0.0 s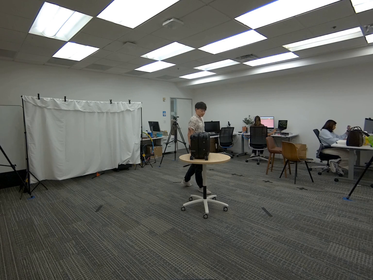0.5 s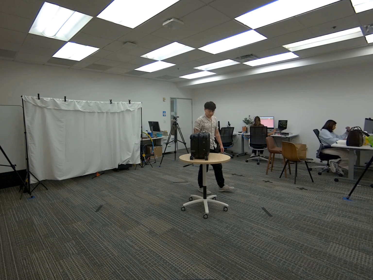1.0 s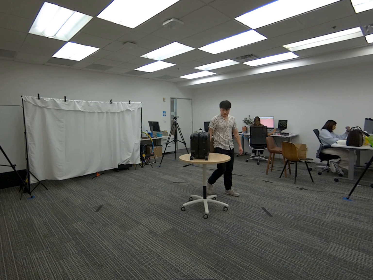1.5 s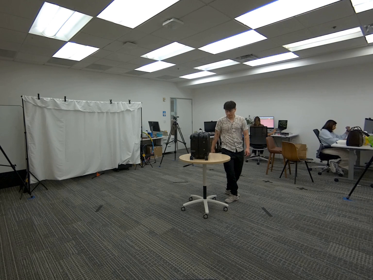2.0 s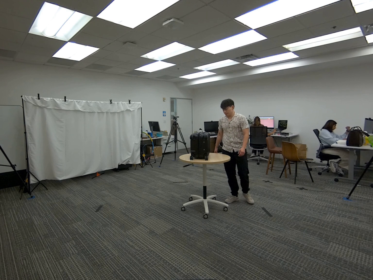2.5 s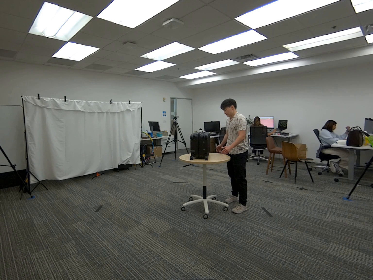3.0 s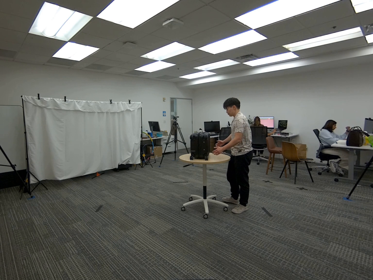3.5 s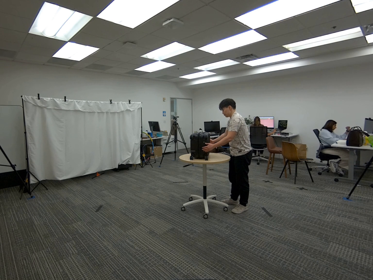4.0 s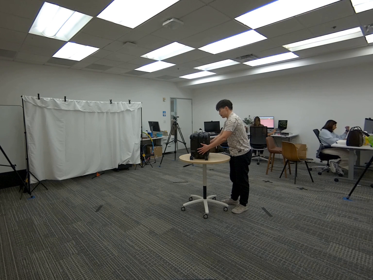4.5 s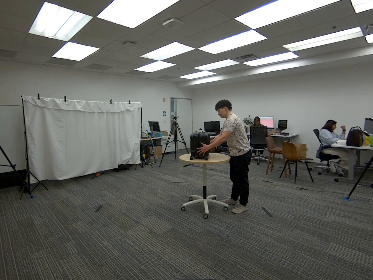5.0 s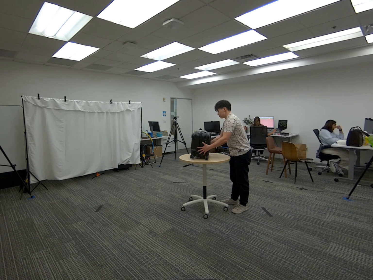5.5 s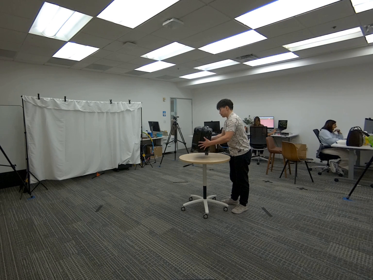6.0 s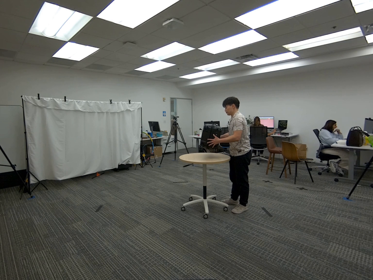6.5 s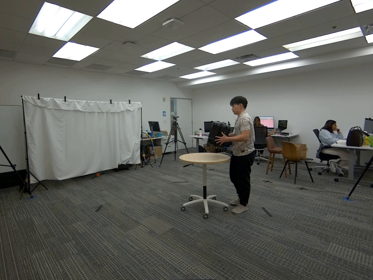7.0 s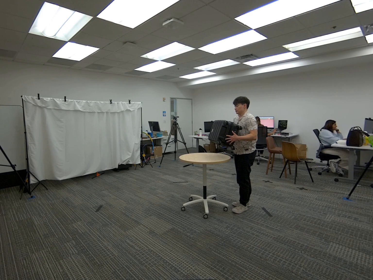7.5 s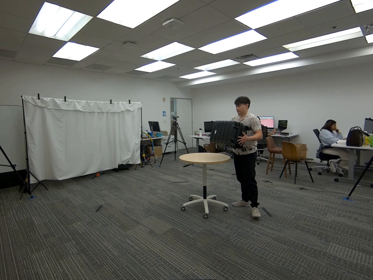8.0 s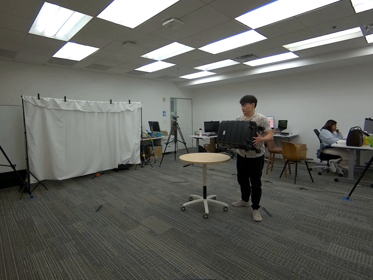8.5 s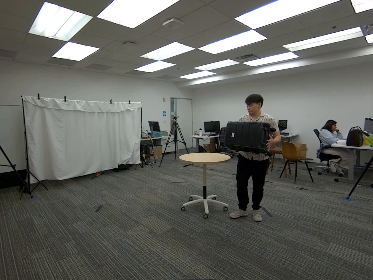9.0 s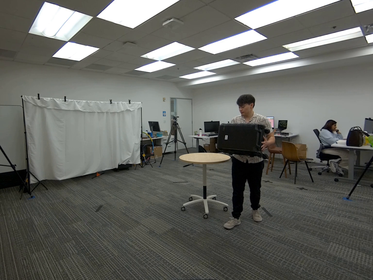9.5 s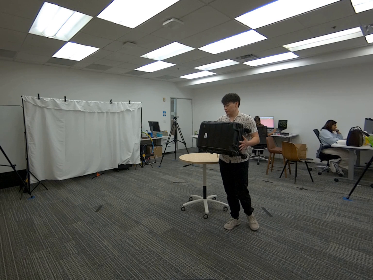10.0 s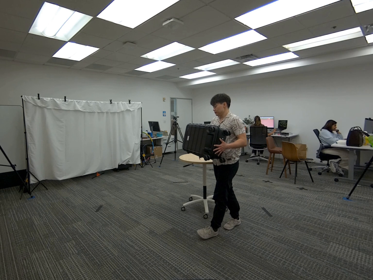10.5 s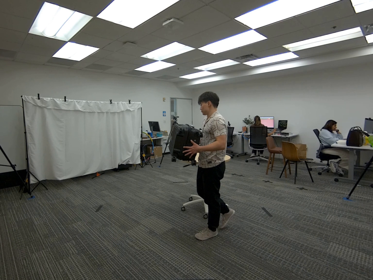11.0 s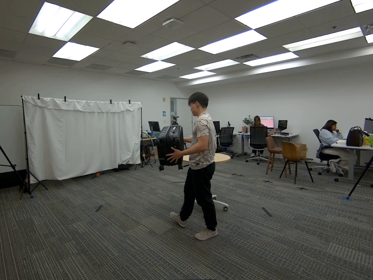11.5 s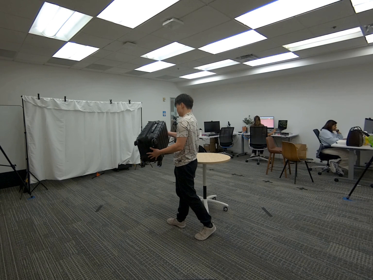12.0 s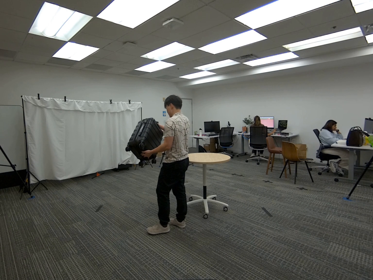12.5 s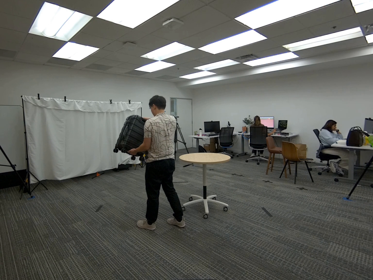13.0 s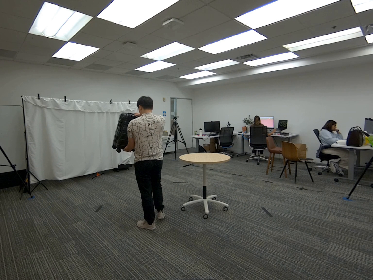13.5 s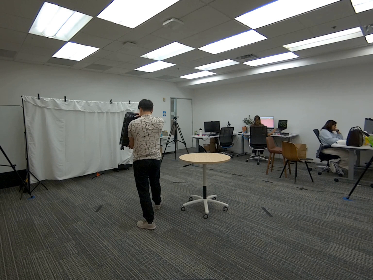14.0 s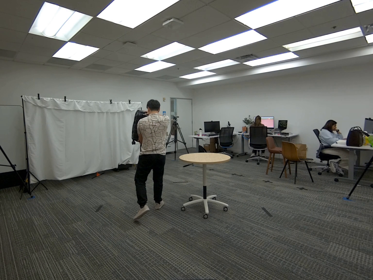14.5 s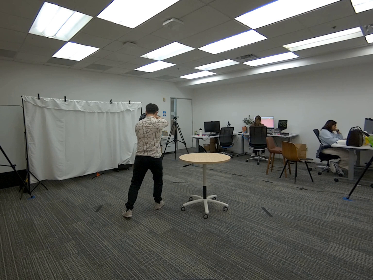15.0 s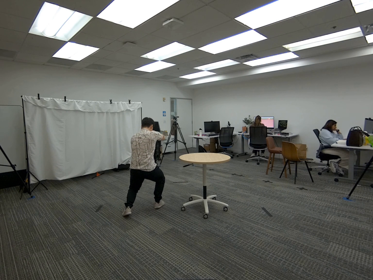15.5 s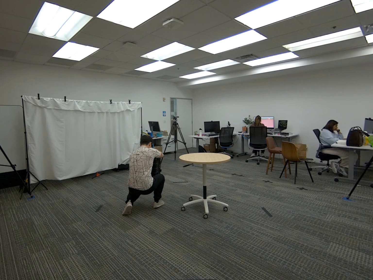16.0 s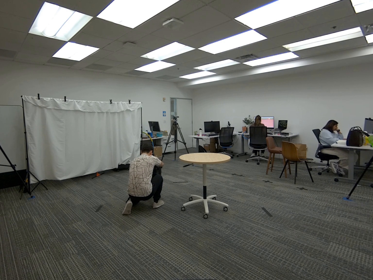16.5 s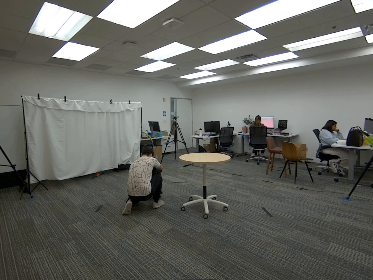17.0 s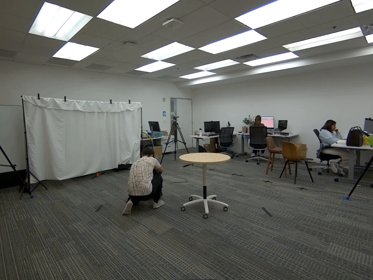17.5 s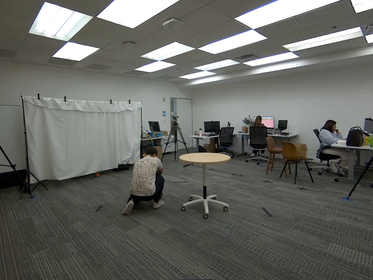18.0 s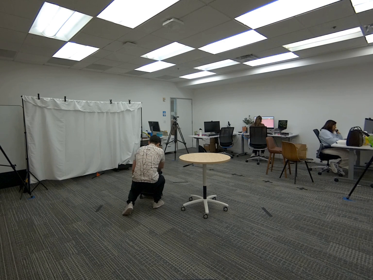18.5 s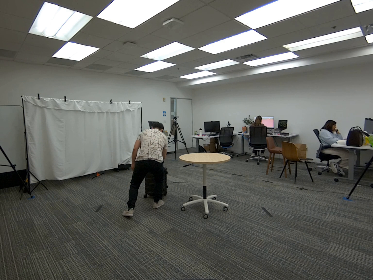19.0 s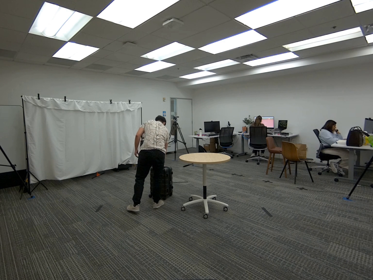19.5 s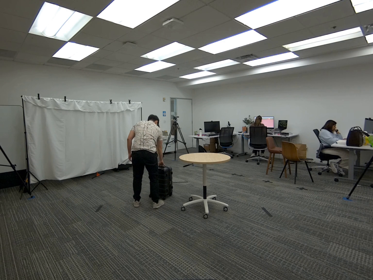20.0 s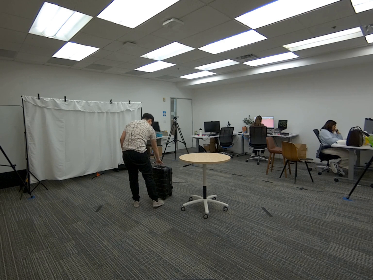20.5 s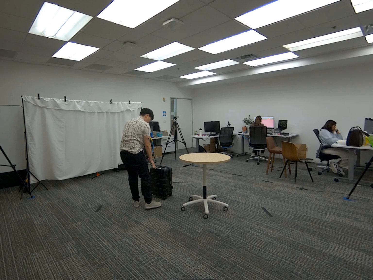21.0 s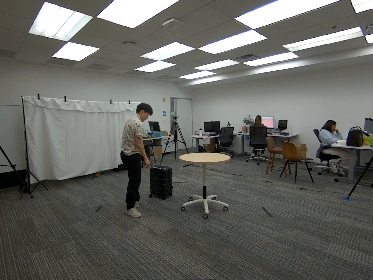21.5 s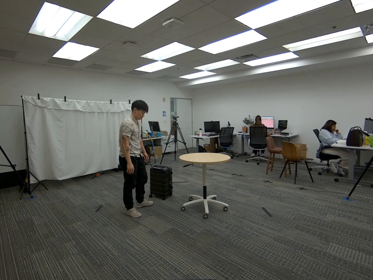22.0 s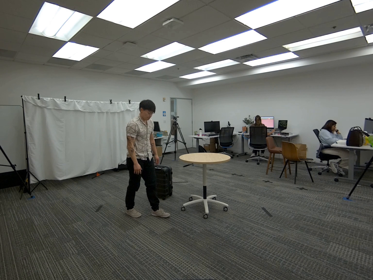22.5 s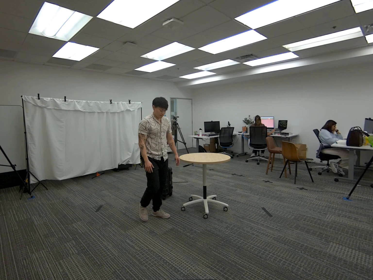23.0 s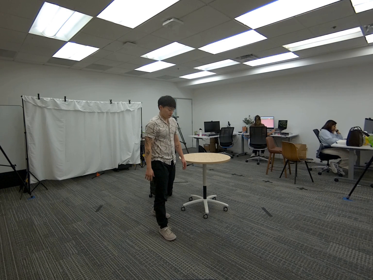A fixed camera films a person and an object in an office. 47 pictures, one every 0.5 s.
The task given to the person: Walk over to the luggage on the round table and pick up the luggae using both hands and place the luggae on the ground within the bounding area.
